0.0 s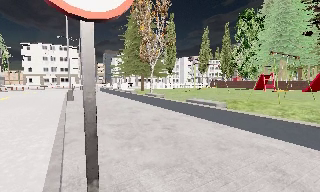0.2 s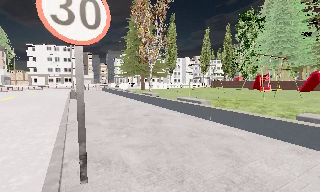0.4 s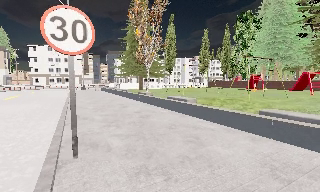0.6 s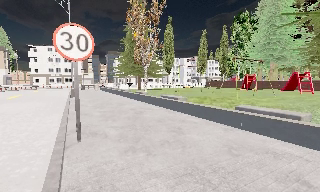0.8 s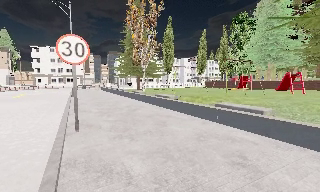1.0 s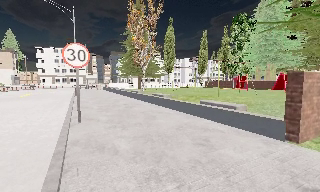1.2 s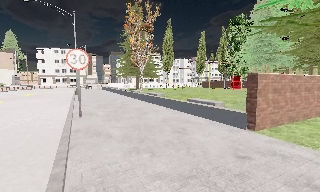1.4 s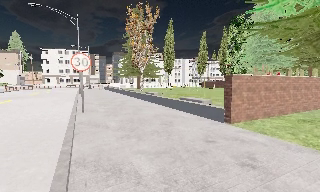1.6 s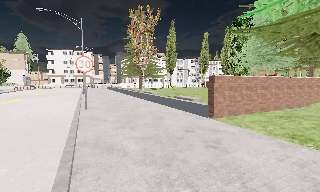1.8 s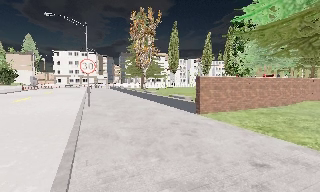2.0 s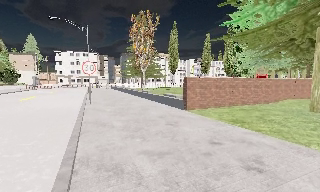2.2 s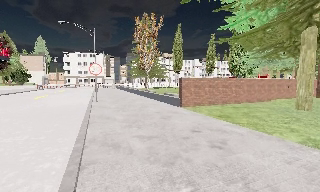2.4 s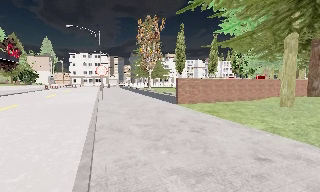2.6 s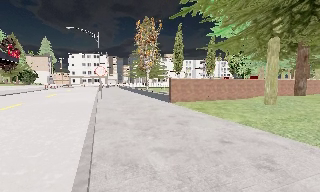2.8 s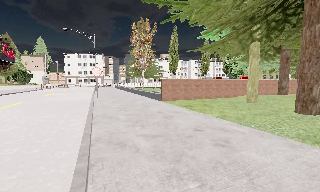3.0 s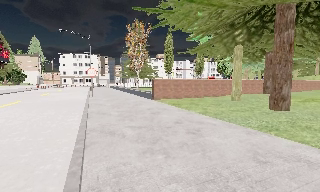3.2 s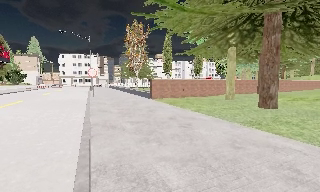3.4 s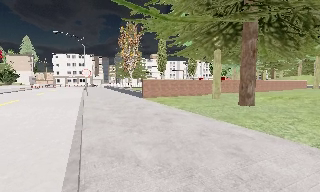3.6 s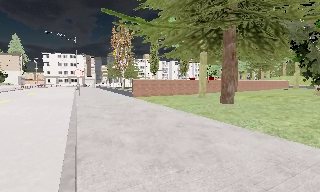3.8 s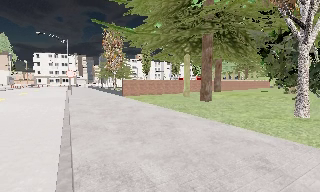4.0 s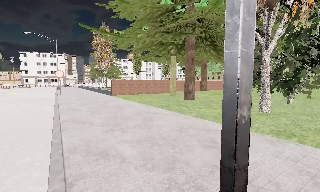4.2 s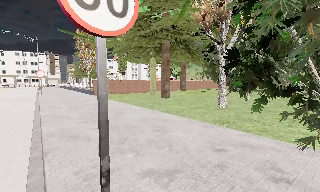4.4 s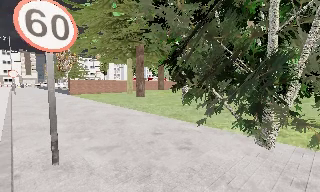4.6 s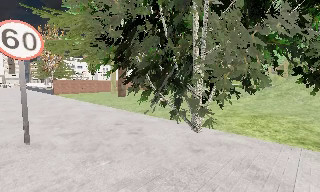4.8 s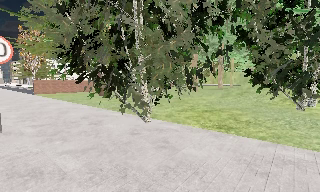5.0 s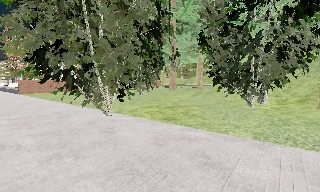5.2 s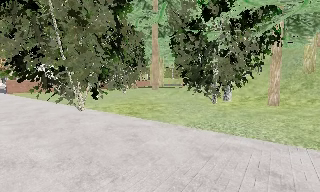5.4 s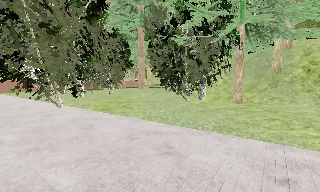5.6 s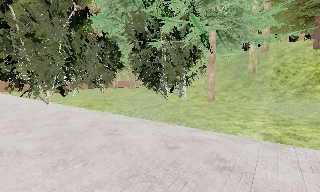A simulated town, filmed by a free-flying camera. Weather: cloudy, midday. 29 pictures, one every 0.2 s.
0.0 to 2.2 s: The camera travels backward and to its right, about 9 m, so what stands in front gets smaller.
2.2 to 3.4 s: The camera travels backward, about 4.5 m, so what stands in front gets smaller.
3.4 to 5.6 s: The scene slides to the left, as the camera pans about 30 degrees to its right. It travels backward and to its right, about 14 m, so what stands in front gets smaller. It gains speed.
The film runs backward here.
